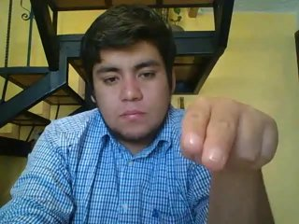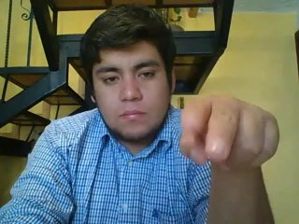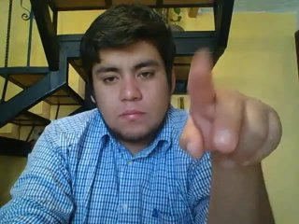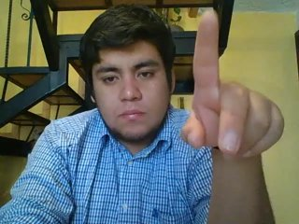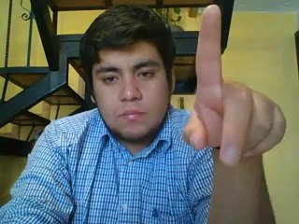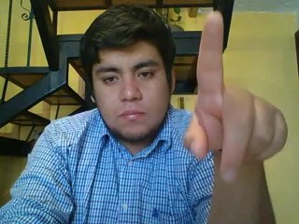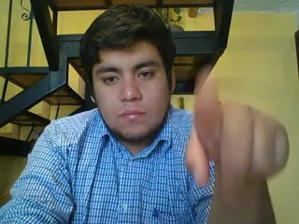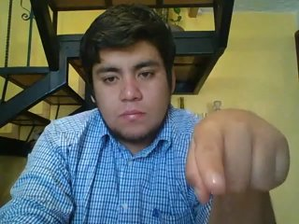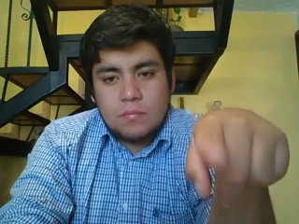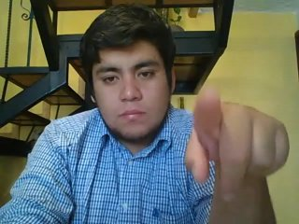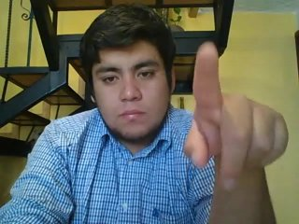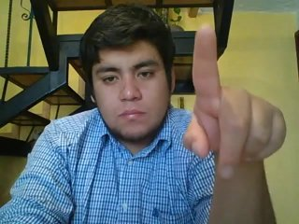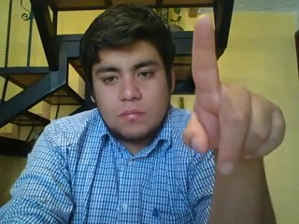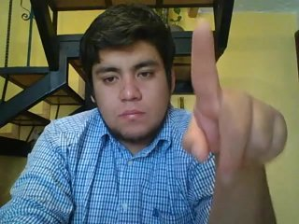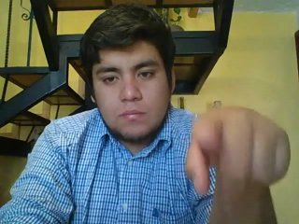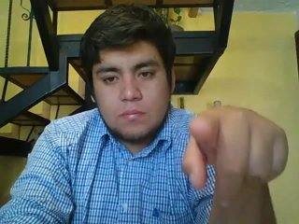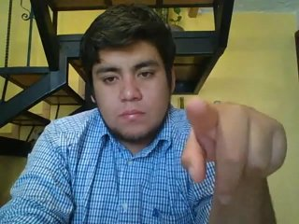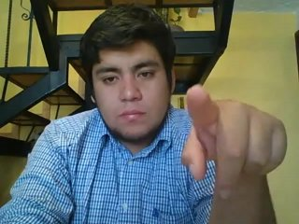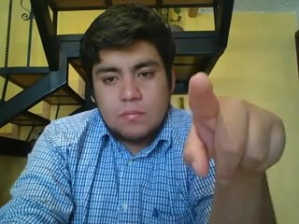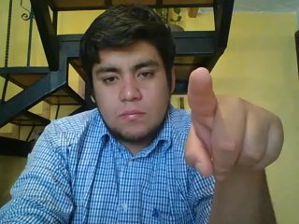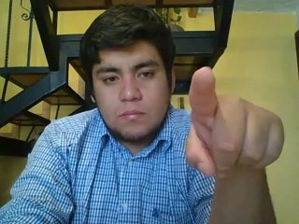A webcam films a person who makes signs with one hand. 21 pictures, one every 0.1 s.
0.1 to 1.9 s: Double click with one finger.
